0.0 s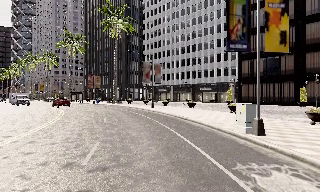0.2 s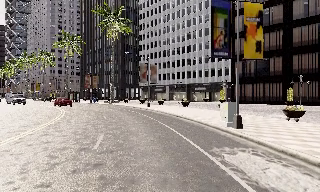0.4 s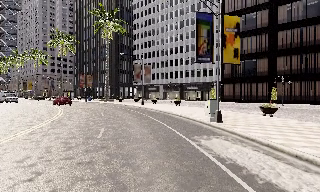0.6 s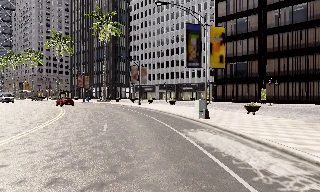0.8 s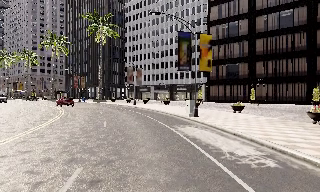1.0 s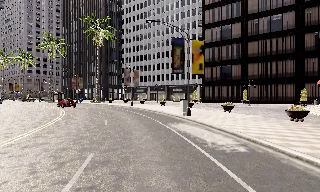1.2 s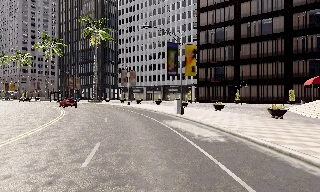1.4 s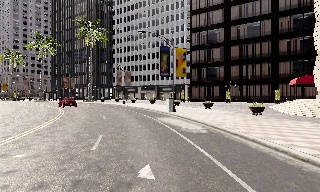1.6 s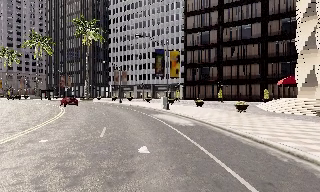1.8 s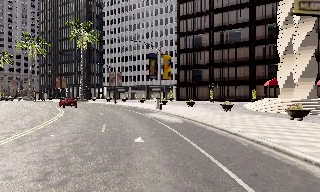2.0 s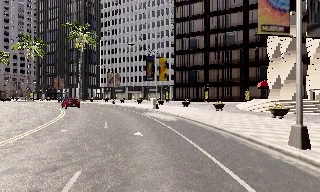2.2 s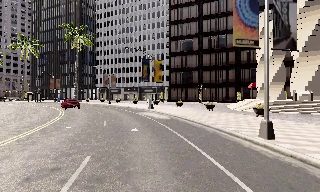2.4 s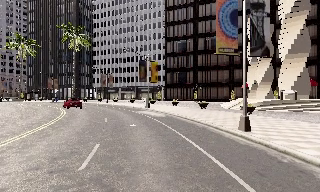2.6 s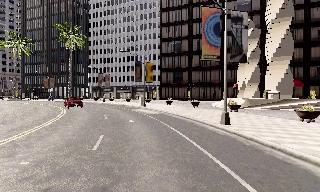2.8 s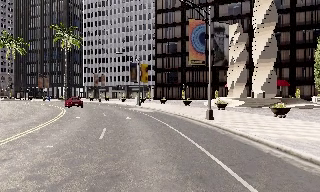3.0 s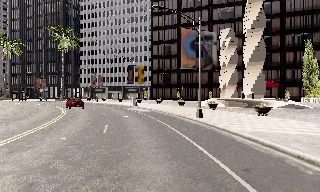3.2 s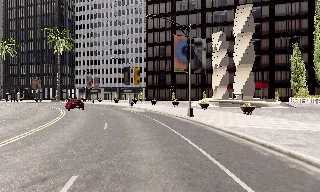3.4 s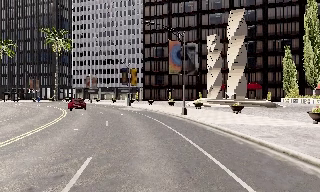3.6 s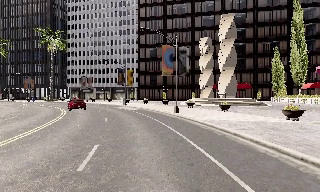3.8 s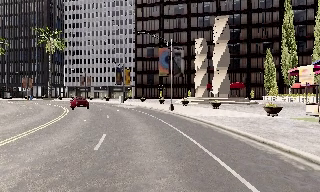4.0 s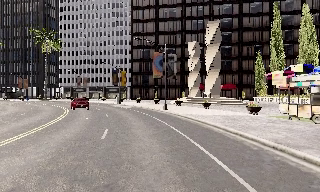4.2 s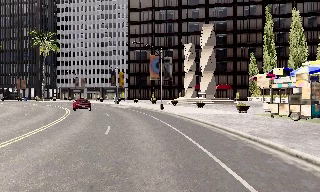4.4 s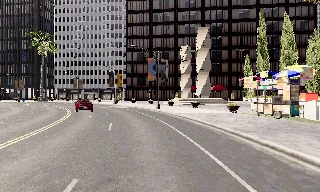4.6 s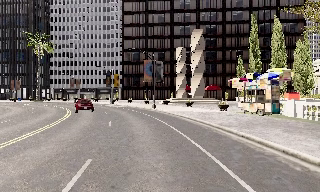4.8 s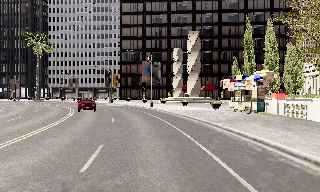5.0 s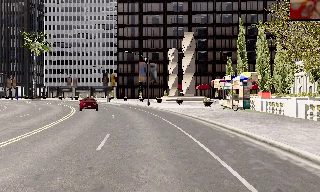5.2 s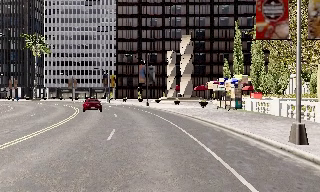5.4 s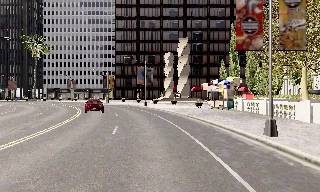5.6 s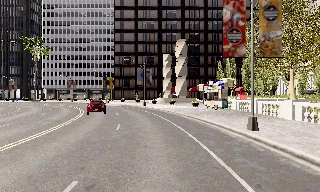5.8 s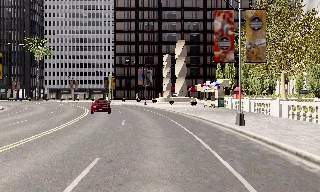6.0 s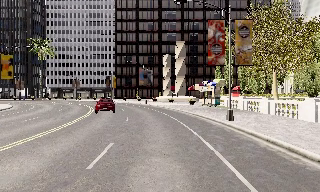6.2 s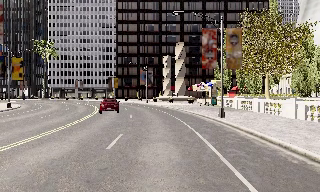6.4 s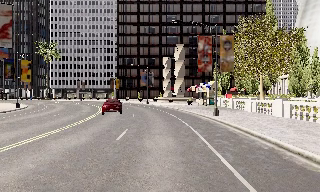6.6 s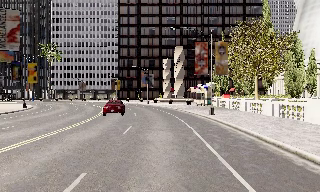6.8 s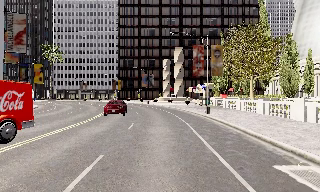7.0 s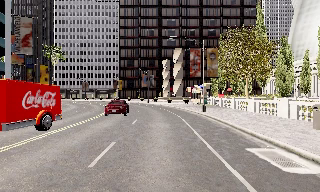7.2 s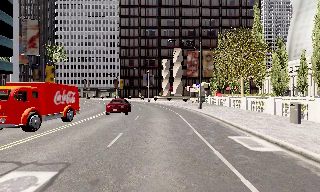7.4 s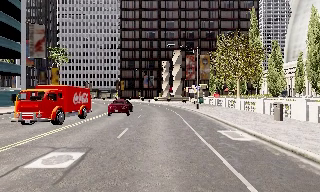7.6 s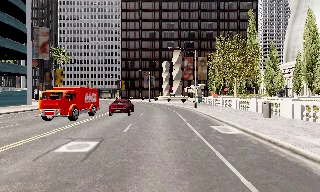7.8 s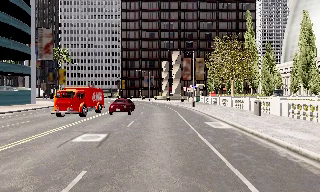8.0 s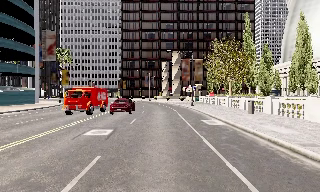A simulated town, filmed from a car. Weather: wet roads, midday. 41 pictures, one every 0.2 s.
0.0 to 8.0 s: The camera swings to its right by about 40 degrees, and the scene slides to the left. It travels backward, about 50 m.
The film runs backward here.
